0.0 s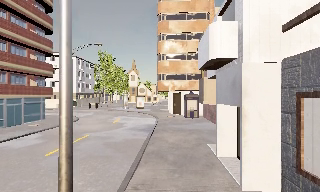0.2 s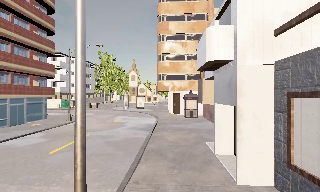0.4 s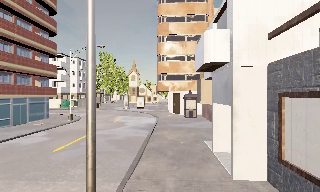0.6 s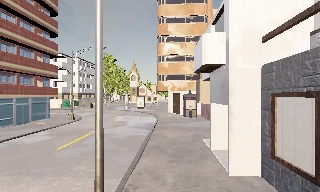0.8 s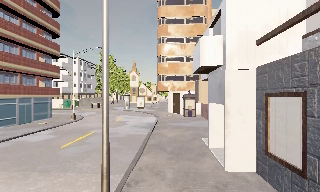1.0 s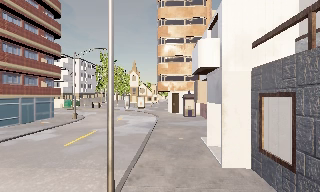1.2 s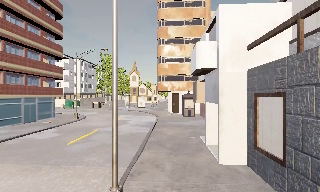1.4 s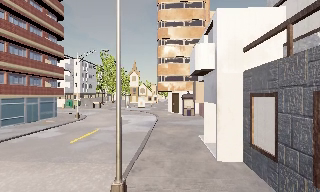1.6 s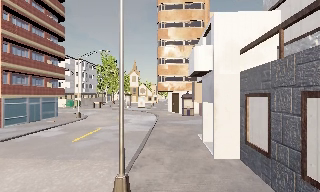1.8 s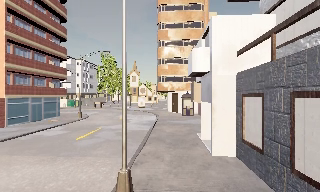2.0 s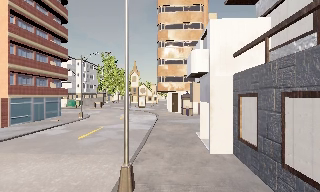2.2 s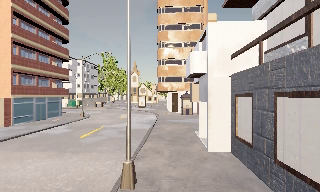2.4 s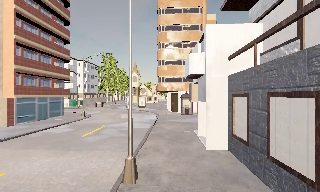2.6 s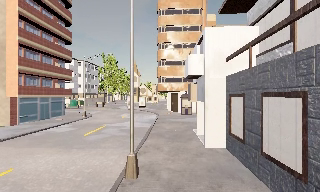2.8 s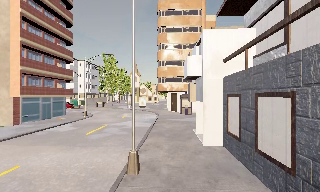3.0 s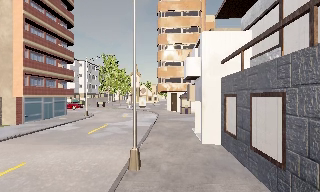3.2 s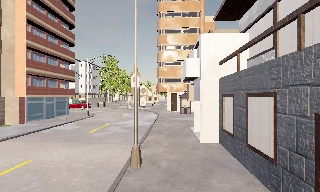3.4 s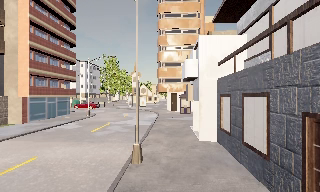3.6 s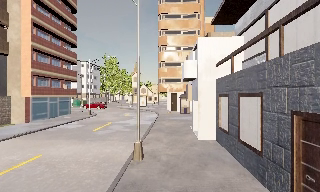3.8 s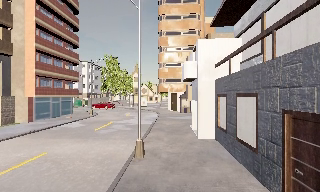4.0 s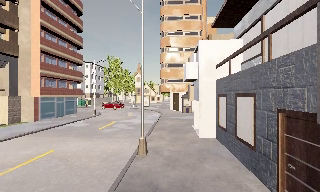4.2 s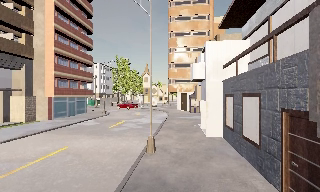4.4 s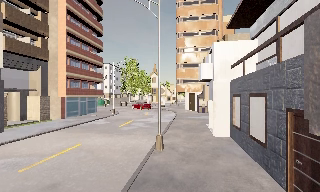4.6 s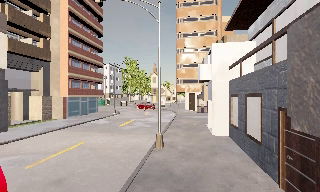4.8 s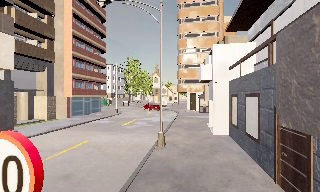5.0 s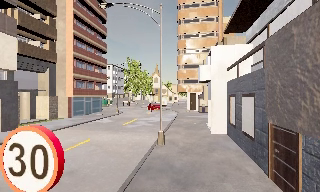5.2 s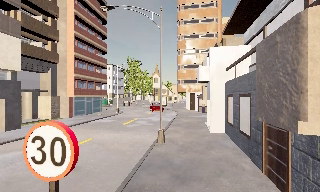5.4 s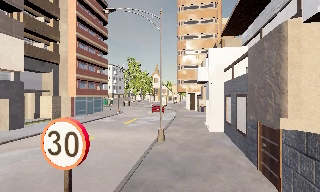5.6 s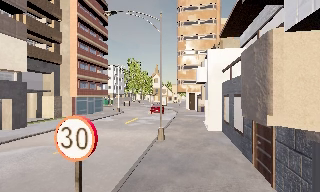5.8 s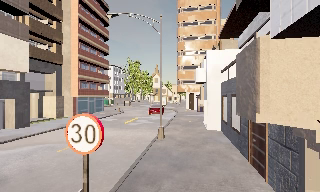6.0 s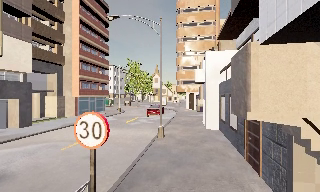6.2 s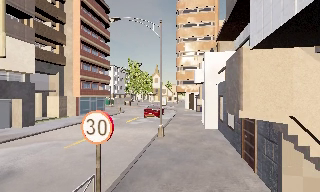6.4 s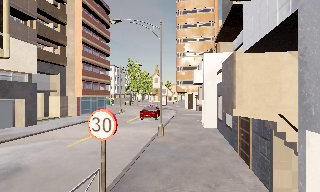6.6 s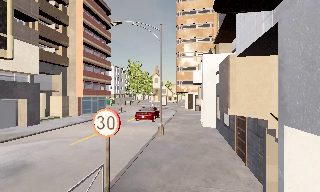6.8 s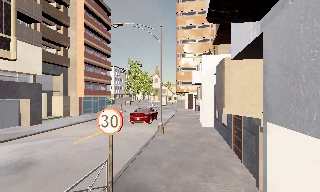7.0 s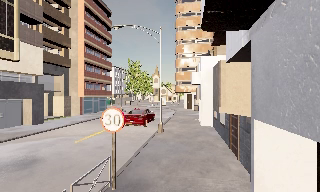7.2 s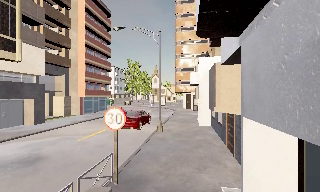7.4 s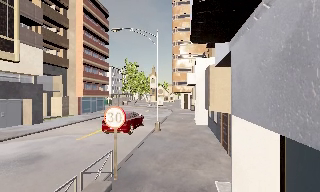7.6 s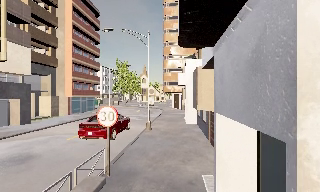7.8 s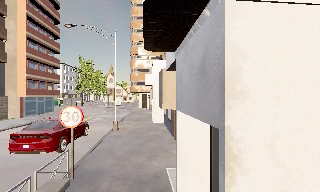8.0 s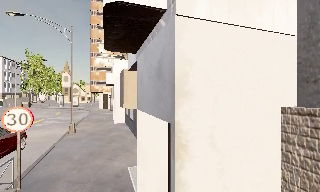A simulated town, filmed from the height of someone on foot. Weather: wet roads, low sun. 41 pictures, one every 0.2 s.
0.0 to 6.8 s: The camera travels backward, about 9 m, so what stands in front gets smaller.
6.8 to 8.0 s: The camera swings to its right by about 30 degrees, and the scene slides to the left. It travels backward, about 1.5 m, so what stands in front gets smaller.
The film runs backward here.
